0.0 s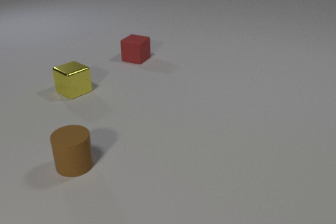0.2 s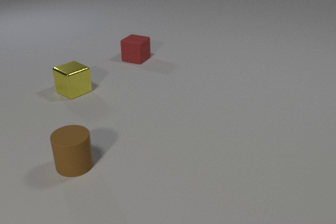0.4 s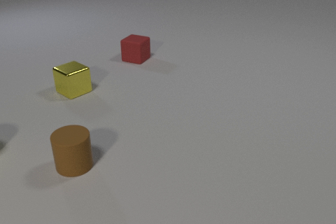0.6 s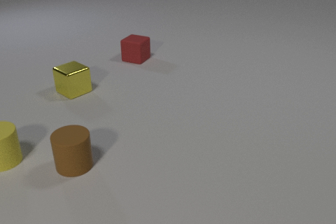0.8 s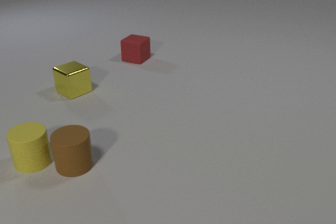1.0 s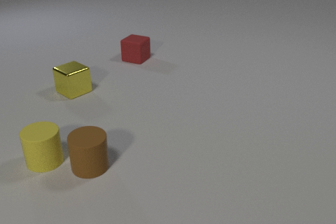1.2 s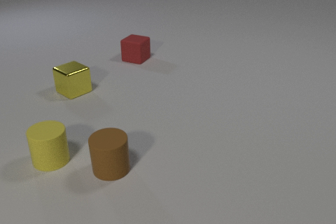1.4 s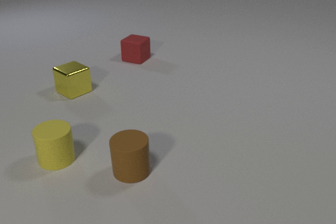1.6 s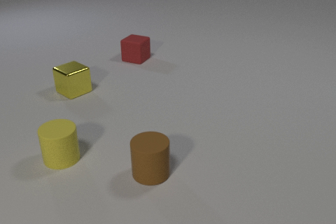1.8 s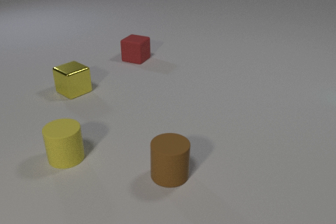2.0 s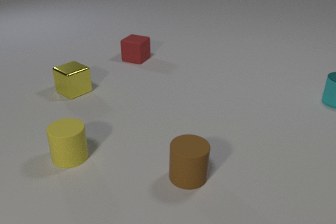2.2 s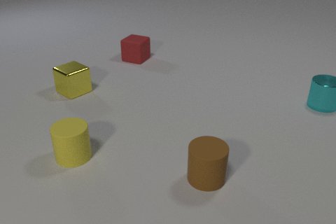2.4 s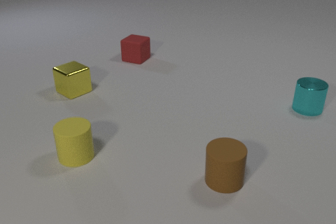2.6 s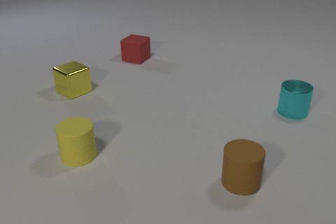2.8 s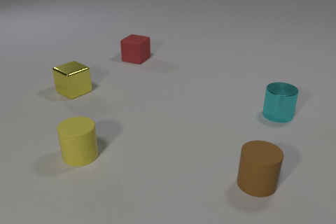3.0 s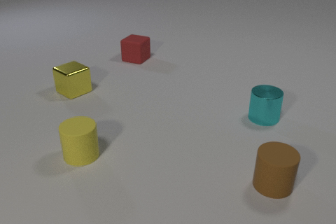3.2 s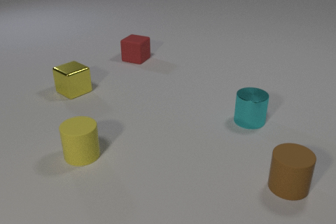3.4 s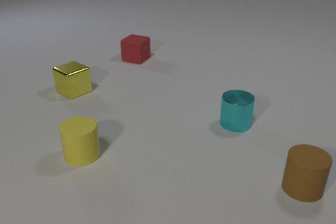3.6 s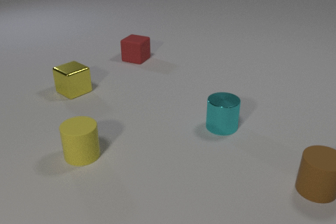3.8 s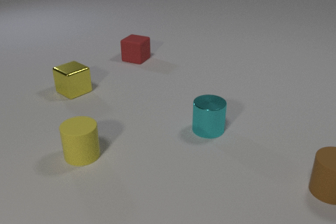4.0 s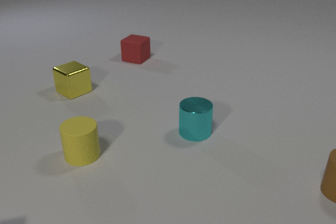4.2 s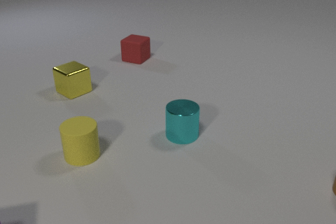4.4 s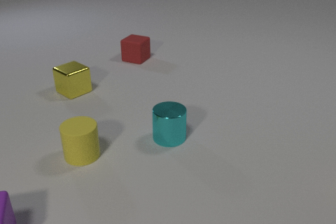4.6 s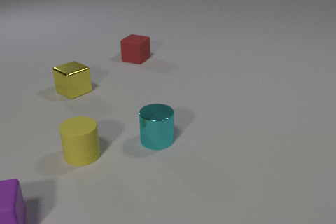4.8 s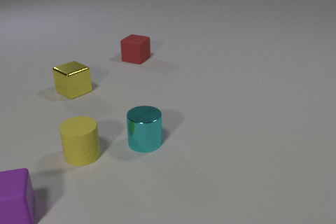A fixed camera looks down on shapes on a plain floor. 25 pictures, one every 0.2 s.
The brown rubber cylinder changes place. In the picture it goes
to the right.
The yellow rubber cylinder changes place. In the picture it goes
to the right.
0.0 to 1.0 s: The yellow rubber cylinder comes in at the left edge, slides to the right and toward the camera. The brown rubber cylinder slides to the right. The yellow rubber cylinder and the brown rubber cylinder collide.
1.0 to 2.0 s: The yellow rubber cylinder slides to the right. The brown rubber cylinder slides to the right. The cyan metal cylinder comes in at the right edge, slides toward the camera and to the left.
2.0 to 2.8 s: The yellow rubber cylinder slides to the right. The brown rubber cylinder slides to the right. The cyan metal cylinder slides to the left and toward the camera.
2.8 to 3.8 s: The brown rubber cylinder slides to the right. The cyan metal cylinder slides to the left and toward the camera.
3.8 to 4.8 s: The brown rubber cylinder slides to the right, leaves at the right edge. The cyan metal cylinder slides to the left and toward the camera. The purple rubber cube comes in at the left edge, slides away from the camera and to the right.
How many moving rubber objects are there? 3.
What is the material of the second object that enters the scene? metal.
What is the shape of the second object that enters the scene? cylinder.
